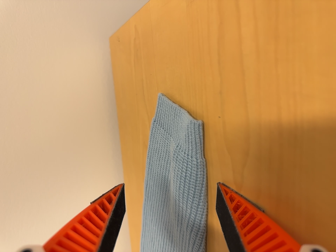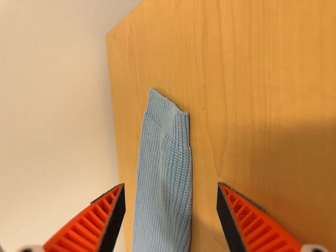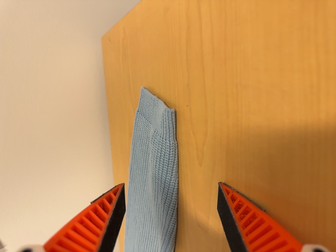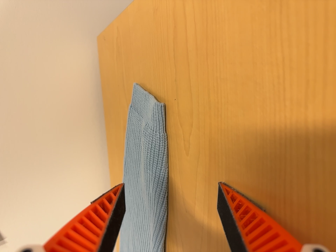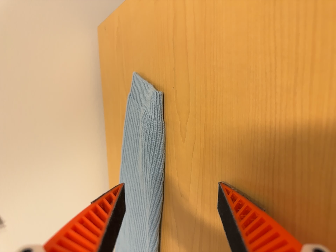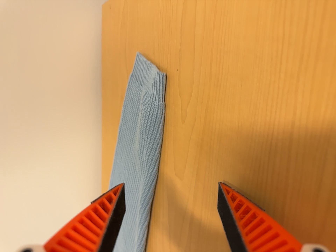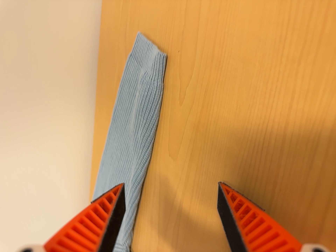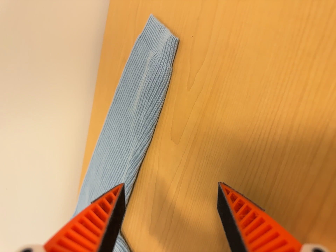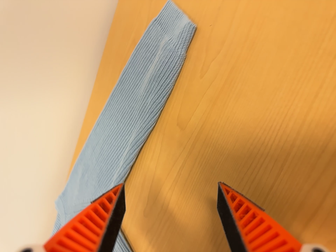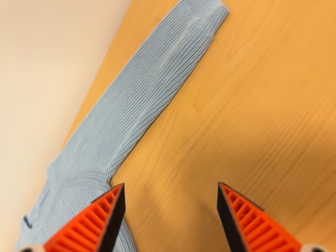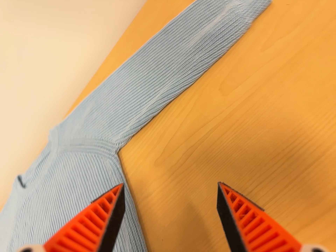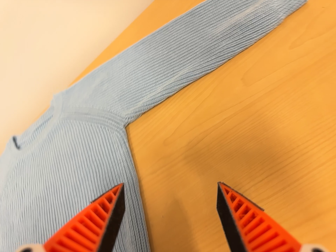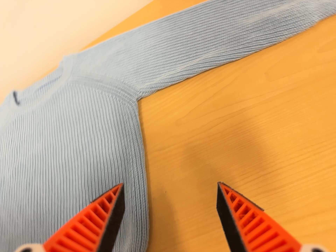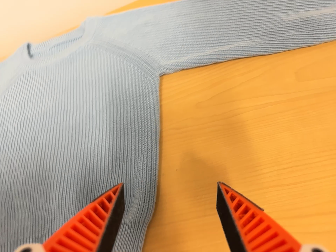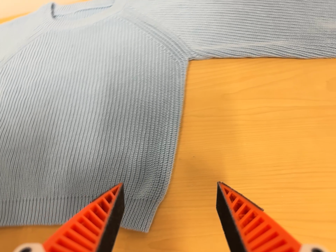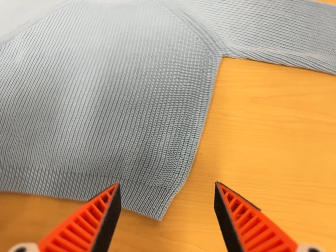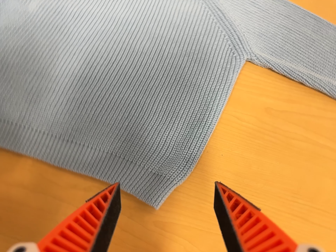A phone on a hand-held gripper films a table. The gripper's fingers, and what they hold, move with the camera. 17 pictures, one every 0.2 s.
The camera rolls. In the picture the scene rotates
clockwise.
The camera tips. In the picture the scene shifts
upward.
0.0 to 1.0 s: The camera travels backward, about 9 cm, so what stands in front gets smaller.
1.0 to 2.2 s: The camera pans to its right by about 15 degrees. It travels to its left and toward the bottom of its view, about 18 cm. Its aim tips toward the bottom of its view by about 10 degrees, and the scene shifts upward. It rolls about its line of sight by about 45 degrees, and the scene rotates clockwise.
2.2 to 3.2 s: The camera pans to its right by about 15 degrees. It travels to its left, about 20 cm. Its aim tips toward the bottom of its view by about 15 degrees, and the scene shifts upward. It rolls about its line of sight by about 55 degrees, and the scene rotates clockwise.
The film runs backward here.
